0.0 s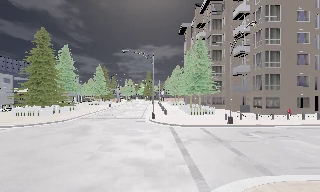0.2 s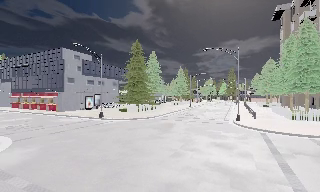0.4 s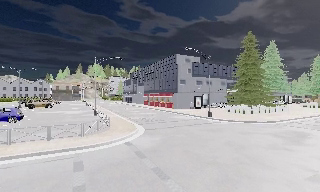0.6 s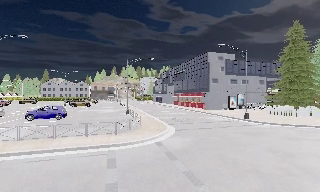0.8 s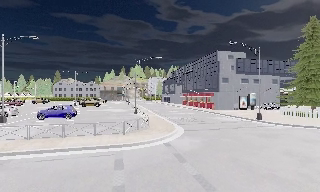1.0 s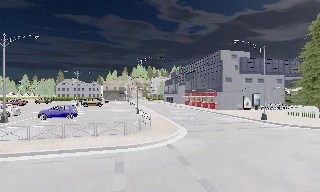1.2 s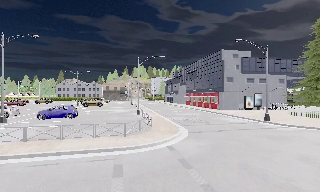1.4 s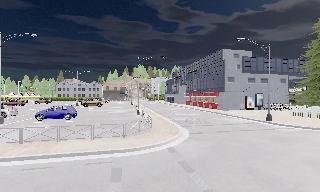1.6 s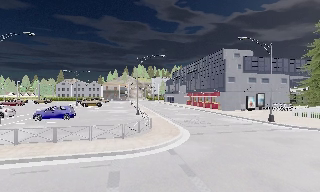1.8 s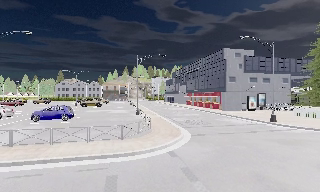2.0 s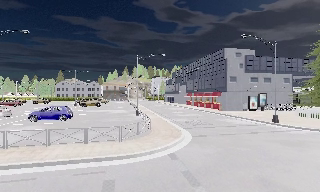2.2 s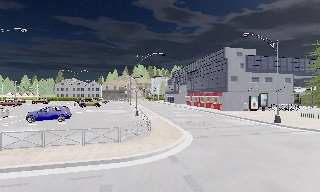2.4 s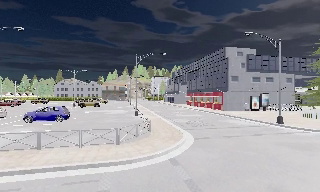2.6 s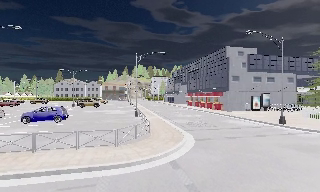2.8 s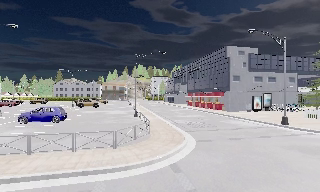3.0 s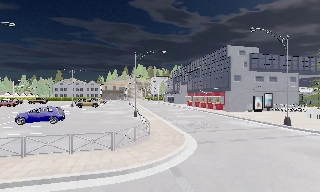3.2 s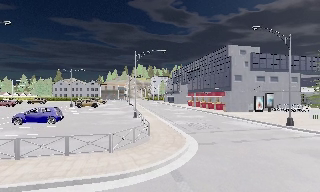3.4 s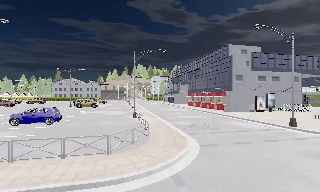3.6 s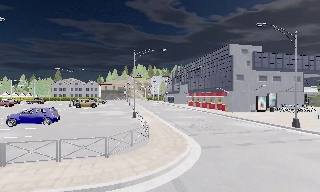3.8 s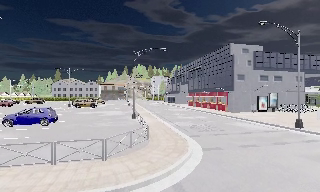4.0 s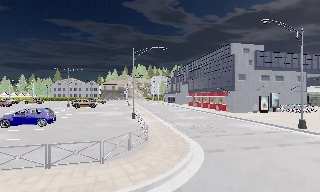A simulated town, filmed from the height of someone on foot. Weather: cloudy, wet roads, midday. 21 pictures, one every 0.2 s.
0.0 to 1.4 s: The scene slides to the right, as the camera pans about 80 degrees to its left. It travels forward, about 2 m.
1.4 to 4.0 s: The camera travels forward, about 3.5 m, so what stands in front looms larger.
The film runs forward here.
